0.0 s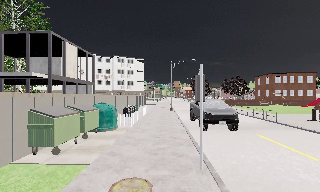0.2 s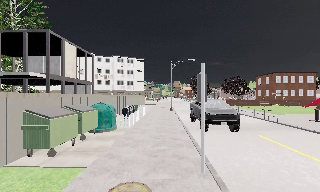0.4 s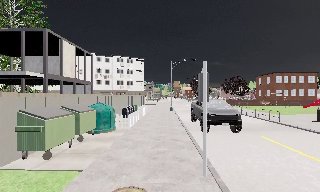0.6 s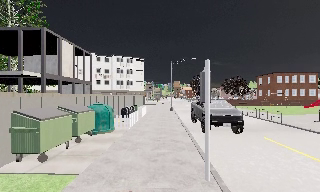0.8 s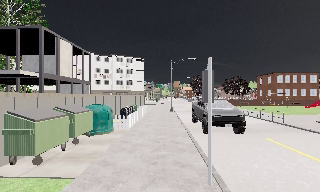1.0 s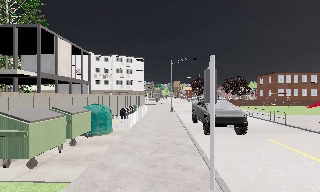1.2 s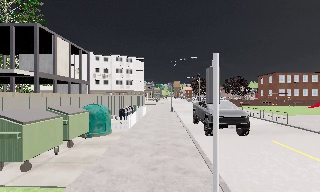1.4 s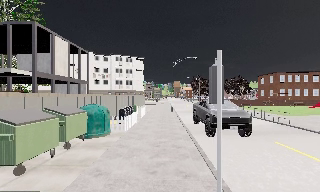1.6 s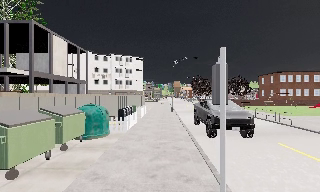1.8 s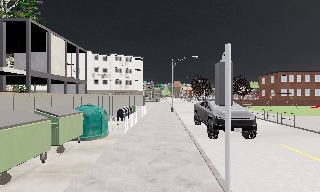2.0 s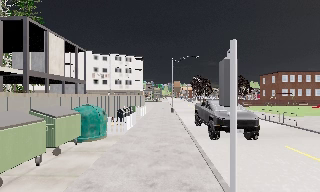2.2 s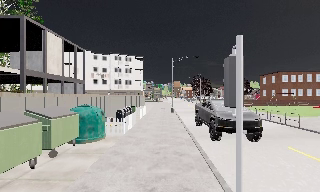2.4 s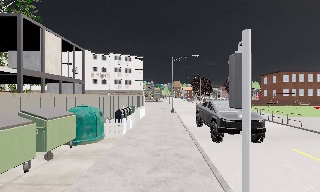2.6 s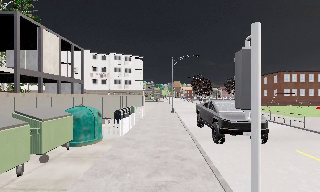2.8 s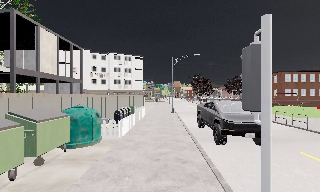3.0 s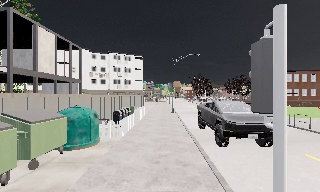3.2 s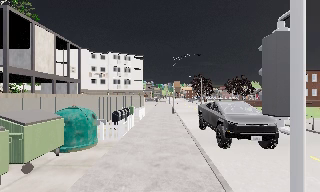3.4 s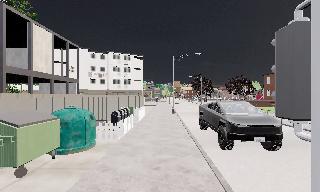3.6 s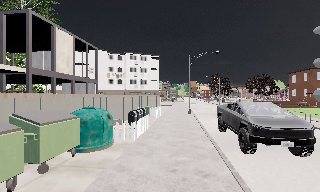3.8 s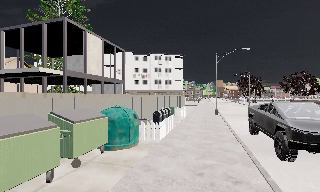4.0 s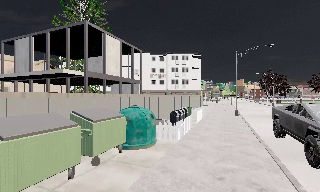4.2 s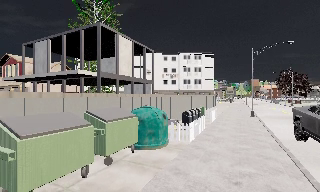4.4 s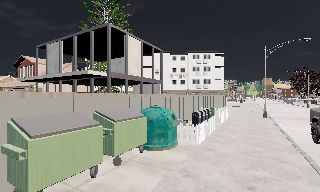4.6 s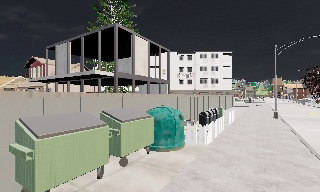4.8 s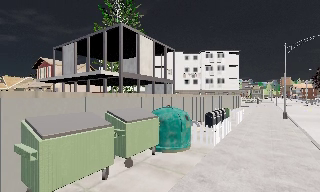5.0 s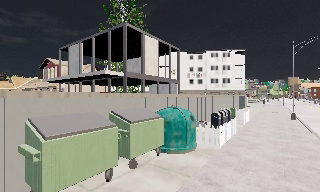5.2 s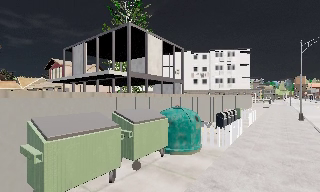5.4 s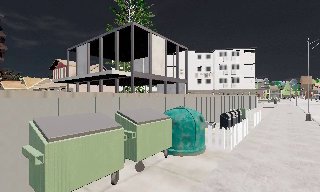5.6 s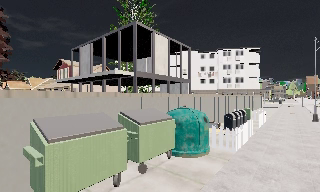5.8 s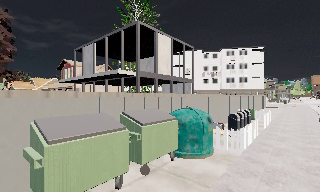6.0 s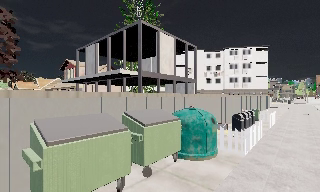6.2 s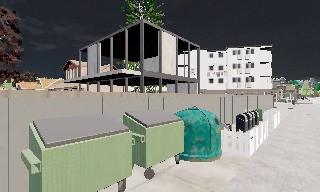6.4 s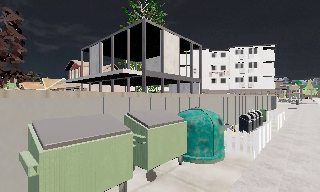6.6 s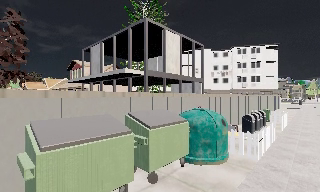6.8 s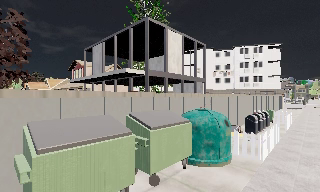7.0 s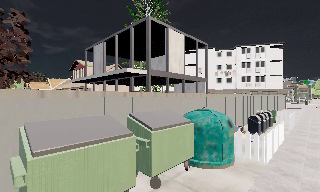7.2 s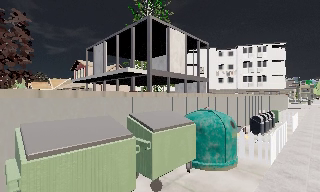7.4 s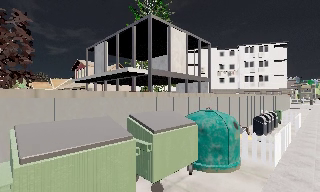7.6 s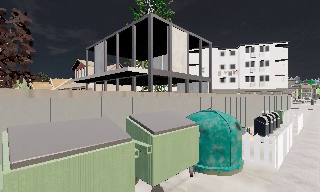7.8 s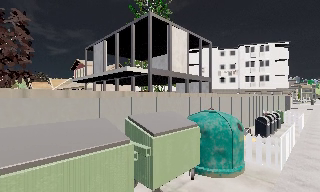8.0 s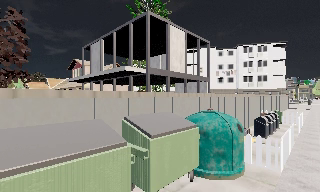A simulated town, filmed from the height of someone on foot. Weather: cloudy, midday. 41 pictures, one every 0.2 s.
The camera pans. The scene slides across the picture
to the right.
The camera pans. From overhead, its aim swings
counterclockwise.
0.0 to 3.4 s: The camera travels forward, about 3.5 m, so what stands in front looms larger.
3.4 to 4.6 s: The camera pans to its left, which is counterclockwise from overhead, by about 30 degrees. It travels forward, about 0.5 m.
4.6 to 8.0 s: The camera pans to its left, which is counterclockwise from overhead, by about 10 degrees. It travels forward, about 2 m, so what stands in front looms larger.
The film runs forward here.
